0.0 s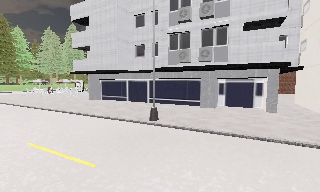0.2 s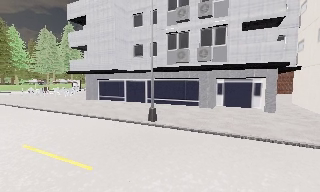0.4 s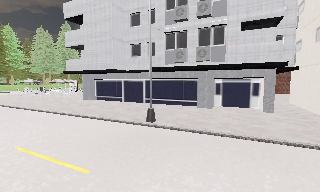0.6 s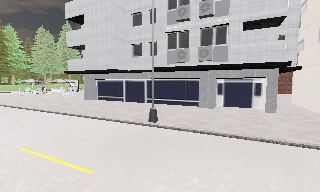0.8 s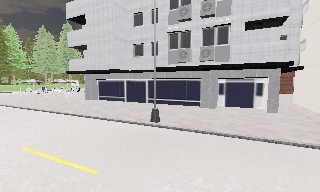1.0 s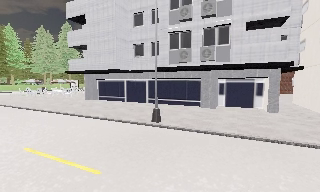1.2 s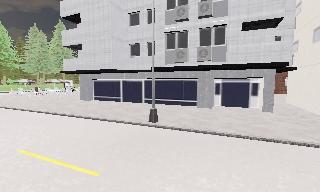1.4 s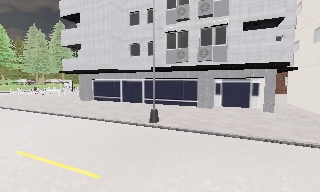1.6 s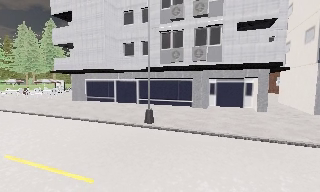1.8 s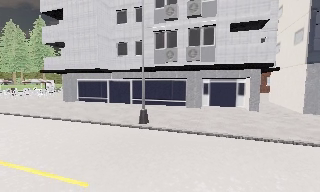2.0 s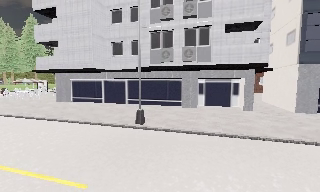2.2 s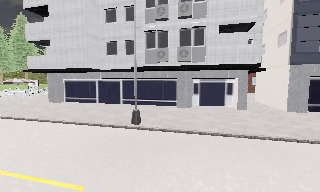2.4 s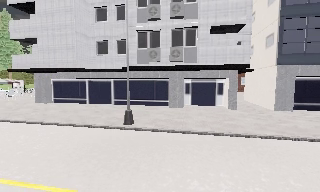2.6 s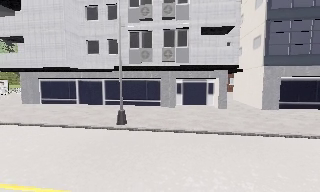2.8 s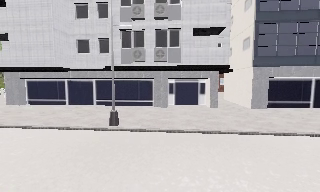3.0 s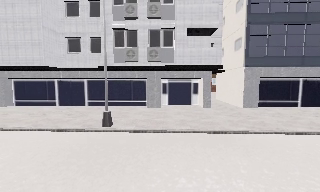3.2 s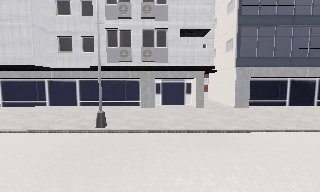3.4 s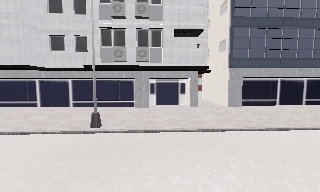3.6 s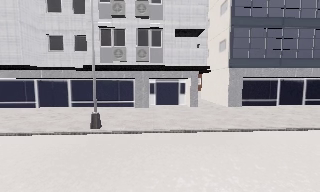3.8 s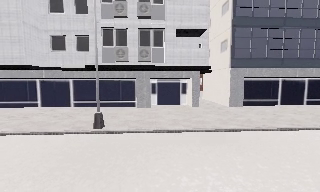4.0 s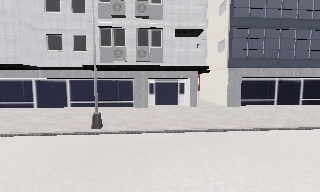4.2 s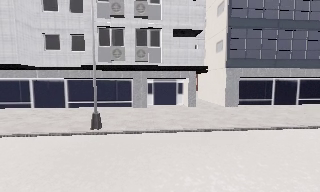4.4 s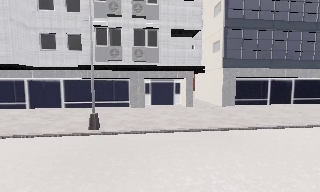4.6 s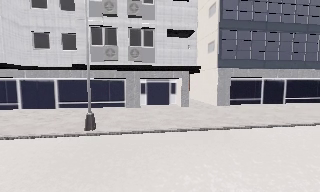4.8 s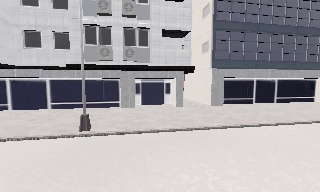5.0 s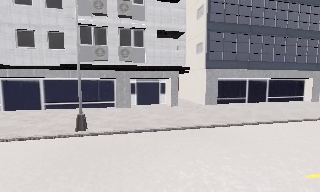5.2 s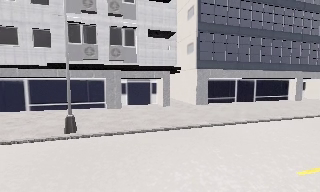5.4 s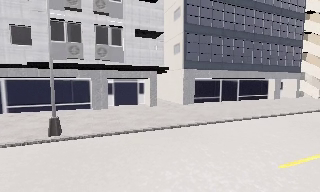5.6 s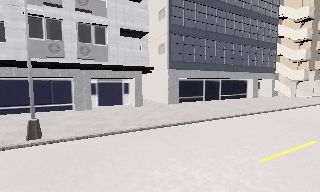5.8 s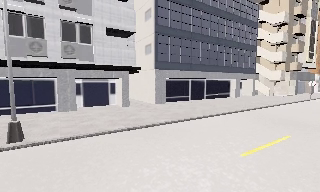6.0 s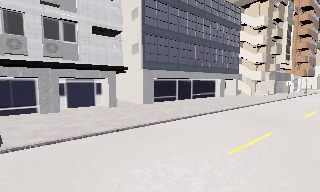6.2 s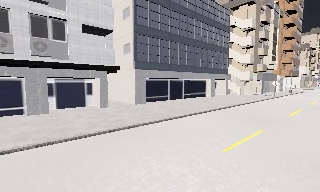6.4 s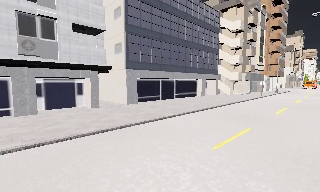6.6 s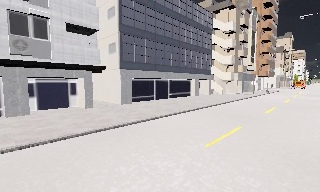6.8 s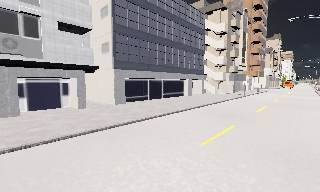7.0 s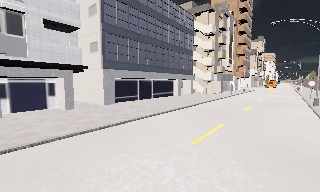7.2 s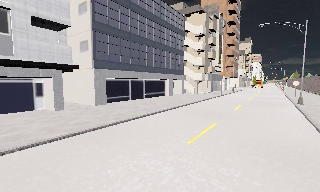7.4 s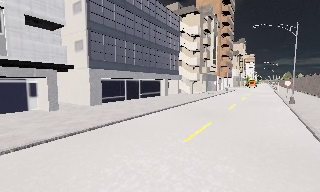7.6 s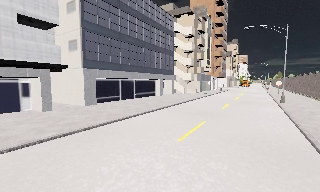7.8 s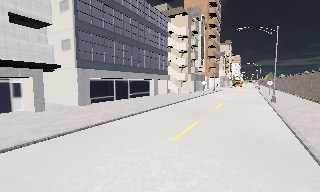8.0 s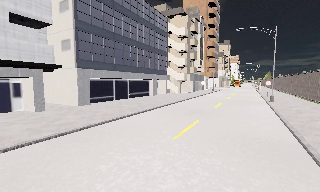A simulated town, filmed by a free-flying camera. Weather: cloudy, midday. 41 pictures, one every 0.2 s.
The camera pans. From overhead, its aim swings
clockwise.
The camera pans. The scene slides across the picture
to the left.
0.0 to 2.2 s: The scene slides to the left, as the camera pans about 10 degrees to its right. It travels to its left and forward, about 1 m.
2.2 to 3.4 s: The scene slides to the left, as the camera pans about 20 degrees to its right. It travels to its left, about 0.5 m.
3.4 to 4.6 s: The camera travels to its left, about 0.5 m.
4.6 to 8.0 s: The scene slides to the left, as the camera pans about 55 degrees to its right. It travels to its left and backward, about 1.5 m.
The film runs backward here.
